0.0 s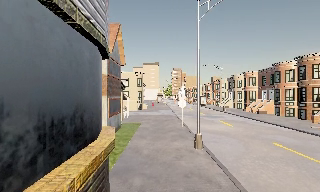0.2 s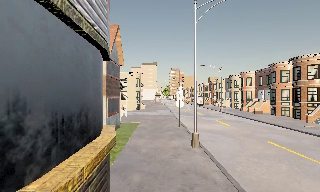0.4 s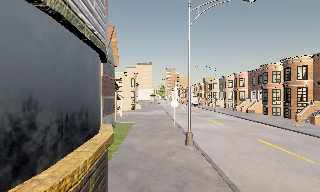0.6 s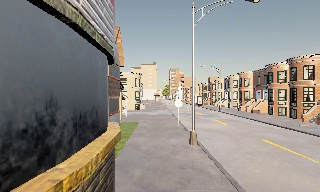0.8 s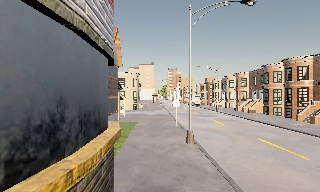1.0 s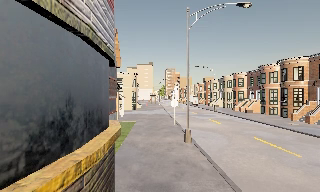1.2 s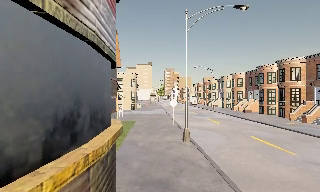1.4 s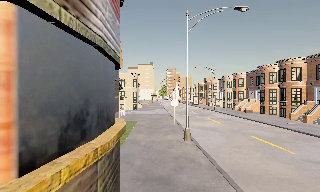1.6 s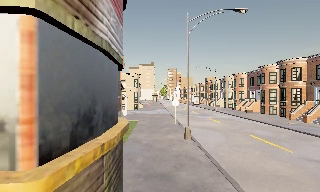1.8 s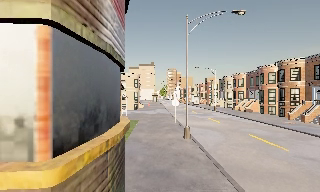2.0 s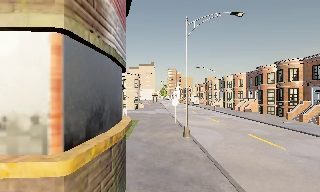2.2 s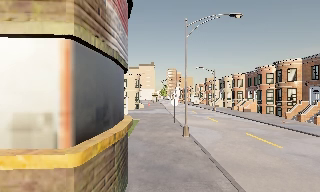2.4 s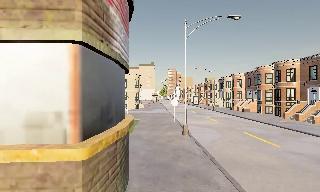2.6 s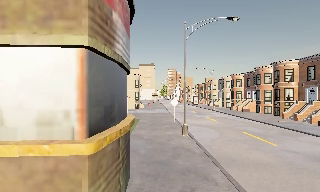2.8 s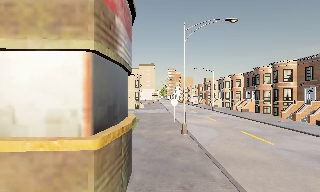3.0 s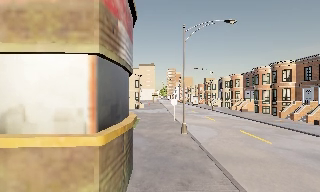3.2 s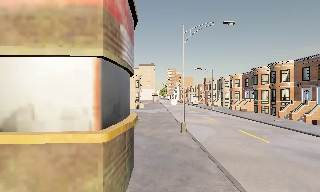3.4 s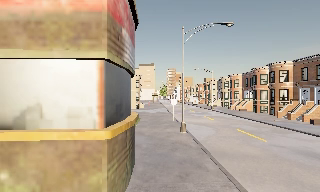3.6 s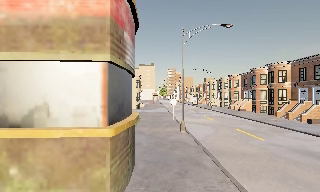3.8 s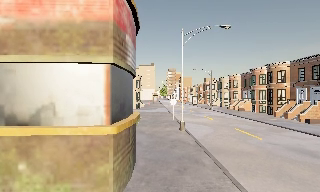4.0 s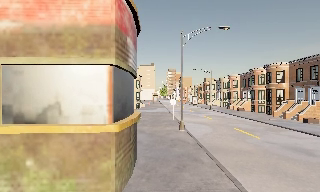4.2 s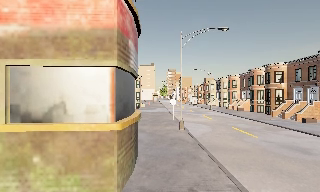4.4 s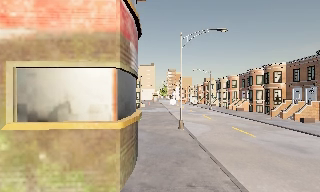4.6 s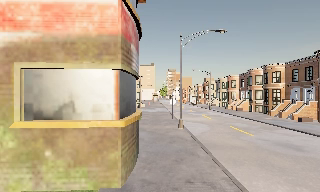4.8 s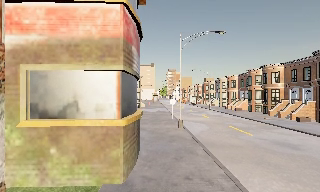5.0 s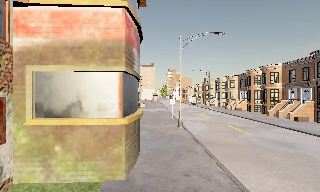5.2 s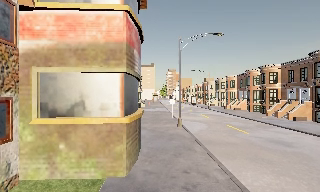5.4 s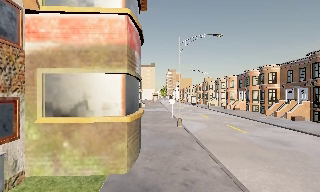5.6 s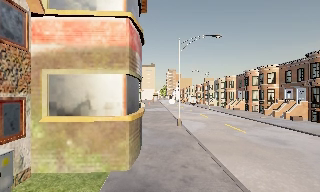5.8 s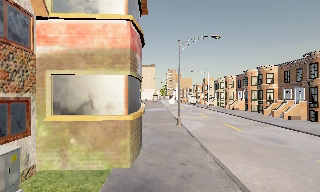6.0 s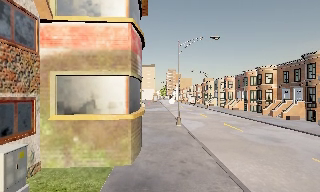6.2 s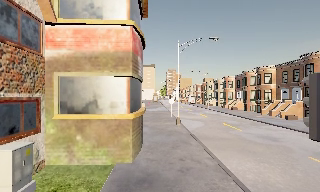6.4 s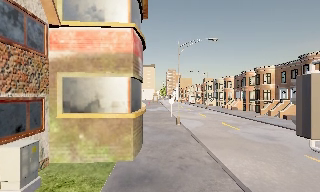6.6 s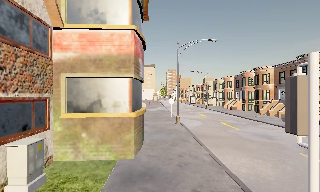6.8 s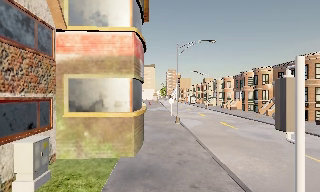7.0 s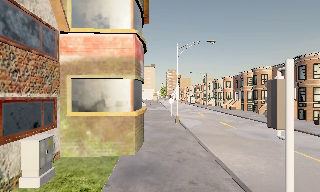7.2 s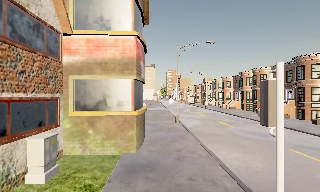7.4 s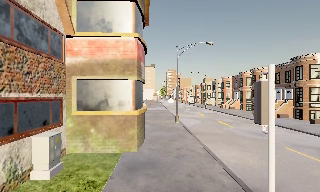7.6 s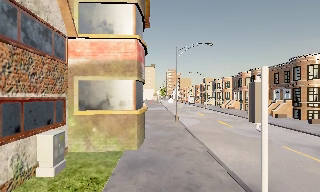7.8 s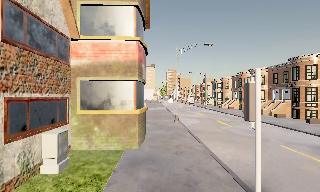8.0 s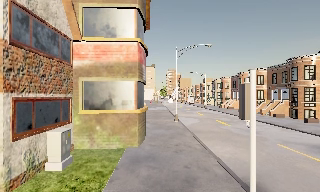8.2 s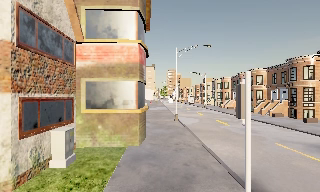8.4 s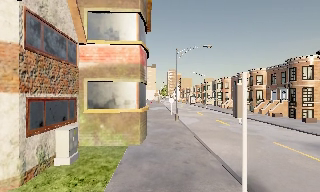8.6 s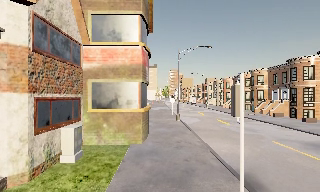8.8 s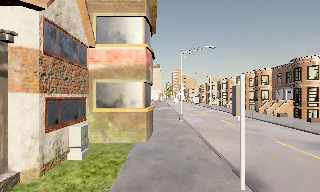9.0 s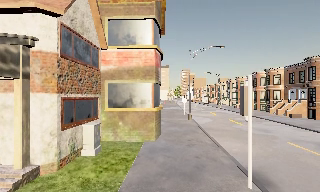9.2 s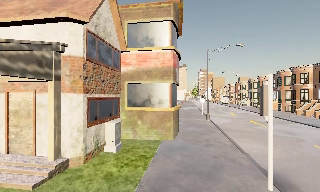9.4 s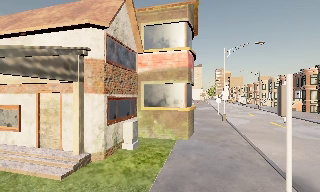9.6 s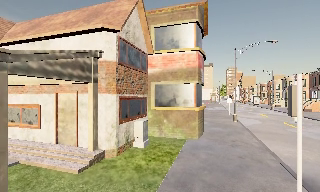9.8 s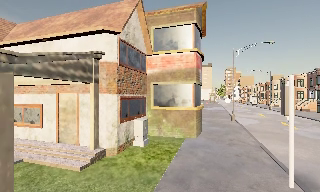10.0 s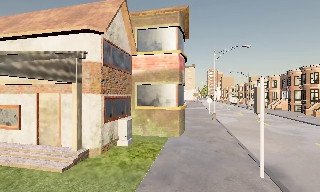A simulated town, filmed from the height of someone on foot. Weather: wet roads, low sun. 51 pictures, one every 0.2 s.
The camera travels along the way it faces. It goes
backward.
0.0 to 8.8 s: The camera travels backward, about 9 m, so what stands in front gets smaller.
8.8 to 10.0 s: The scene slides to the right, as the camera pans about 10 degrees to its left. It travels backward, about 1 m, so what stands in front gets smaller.
The film runs backward here.
